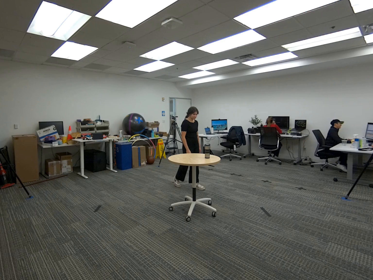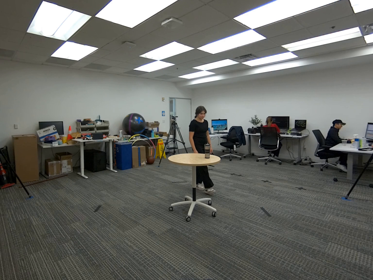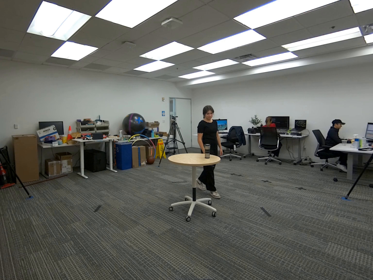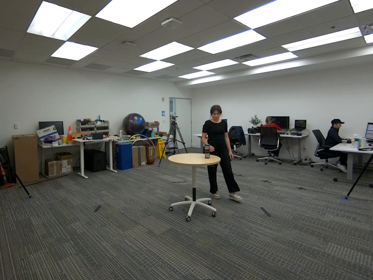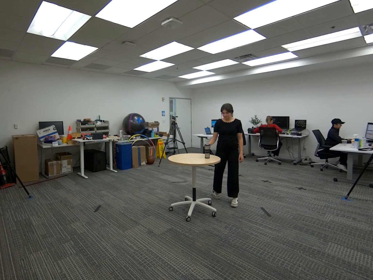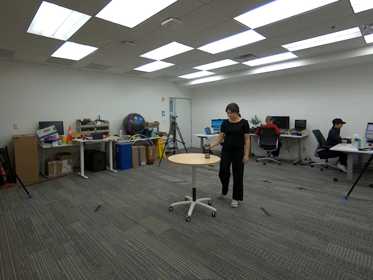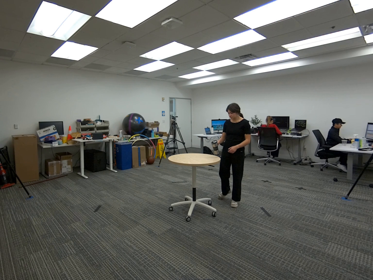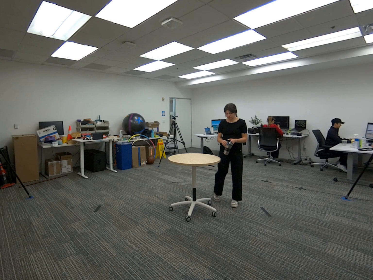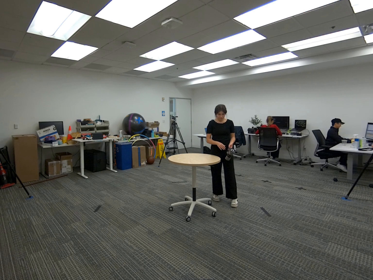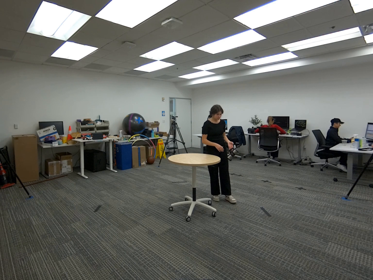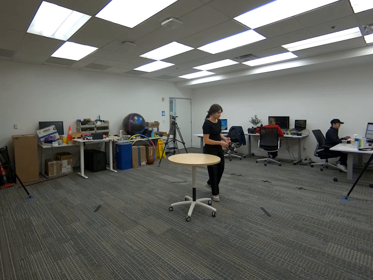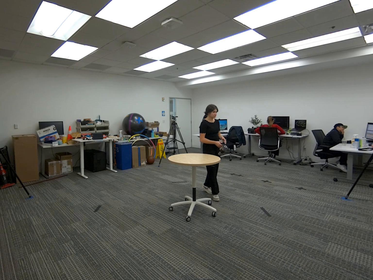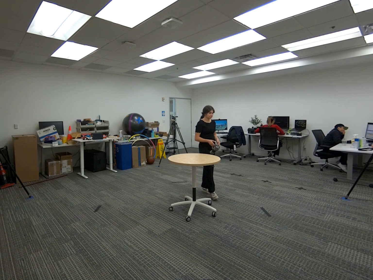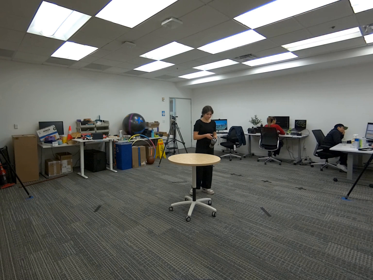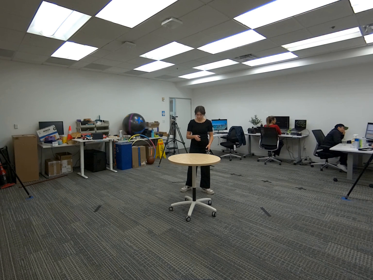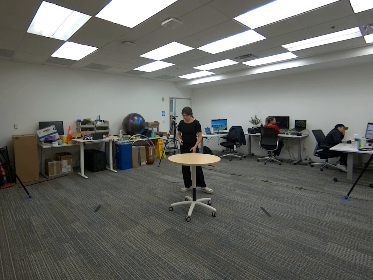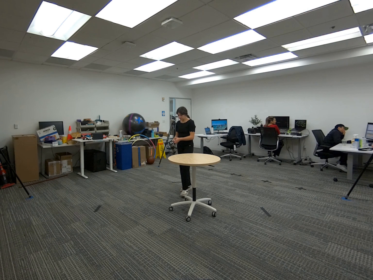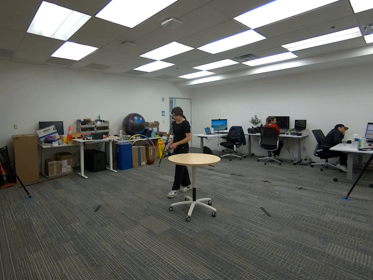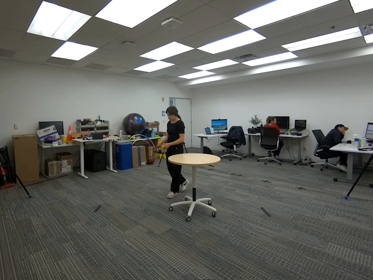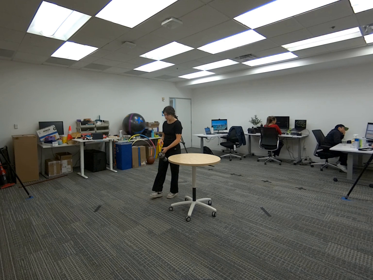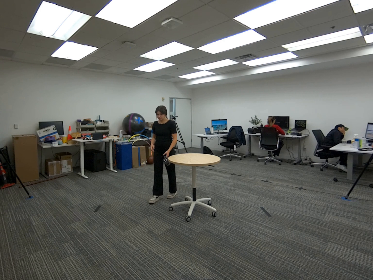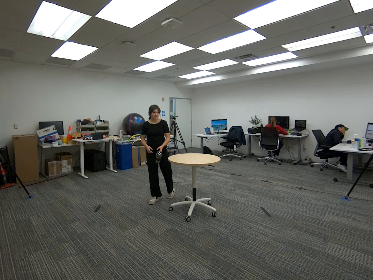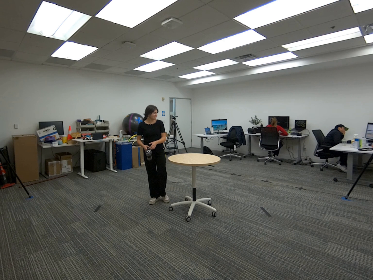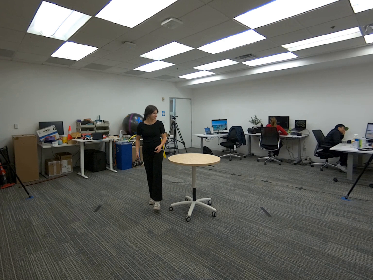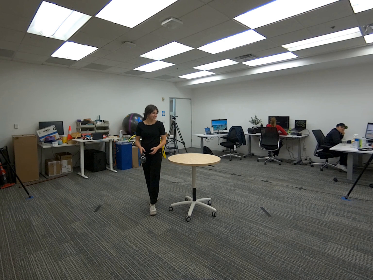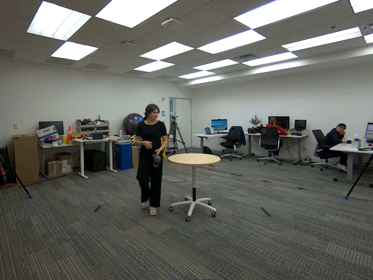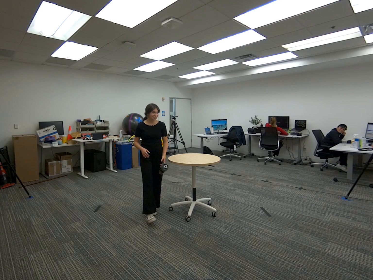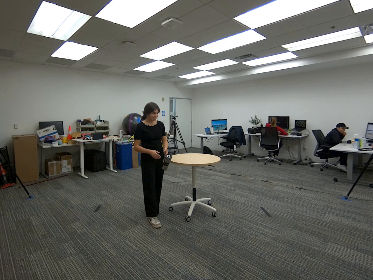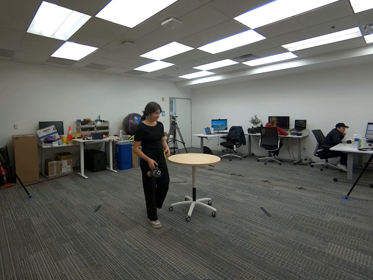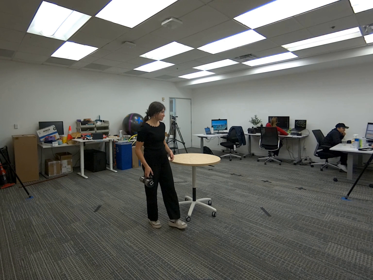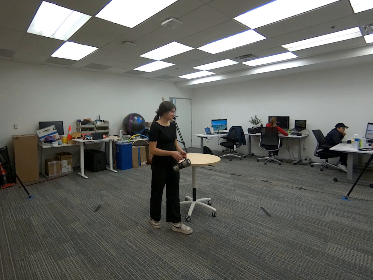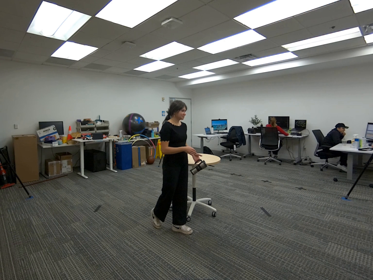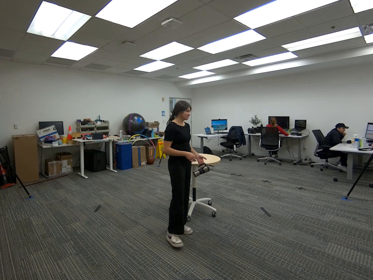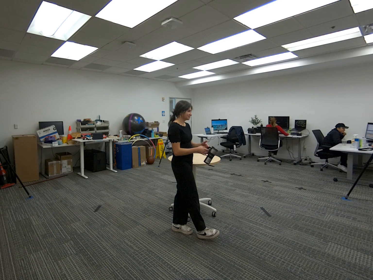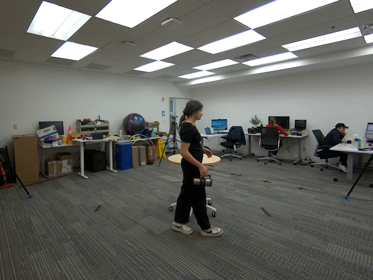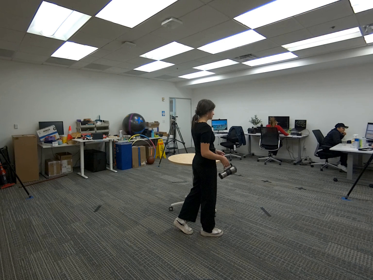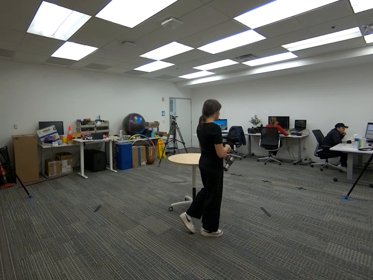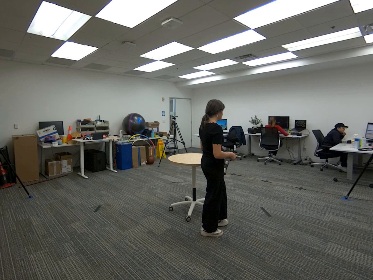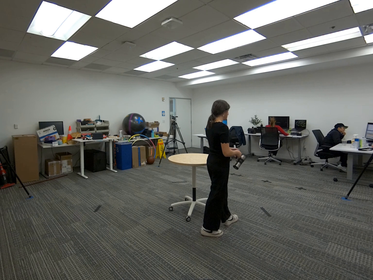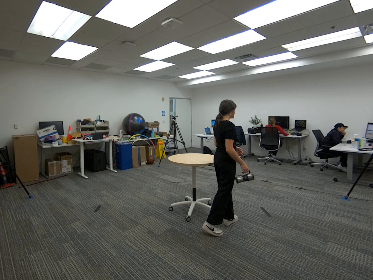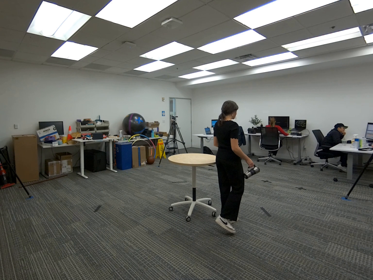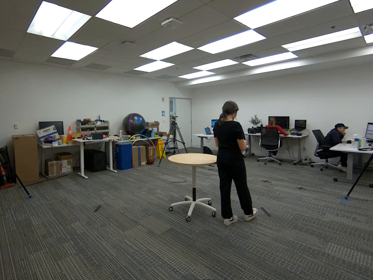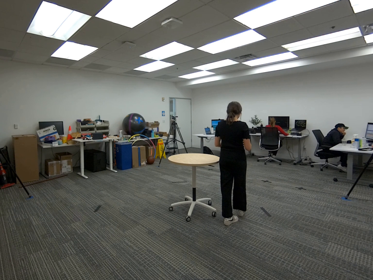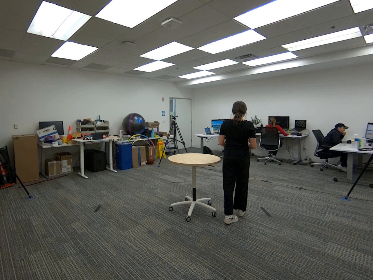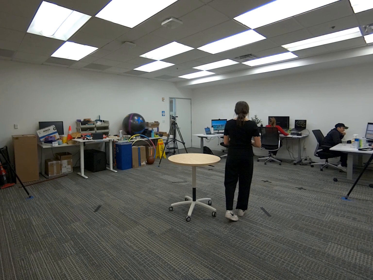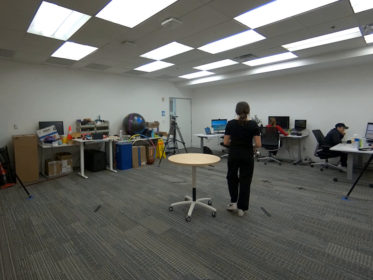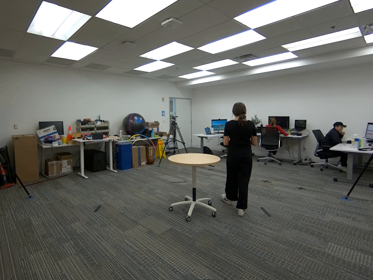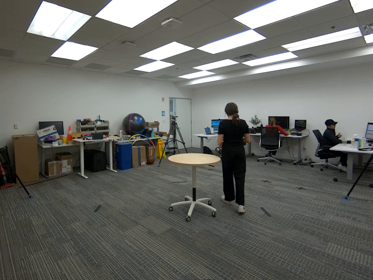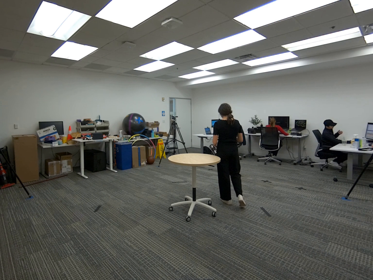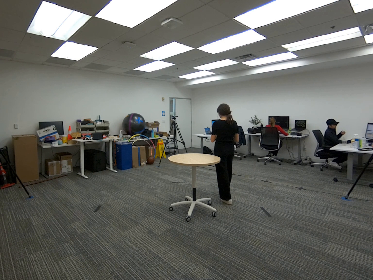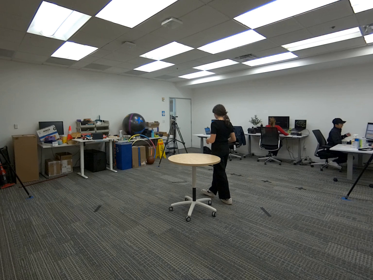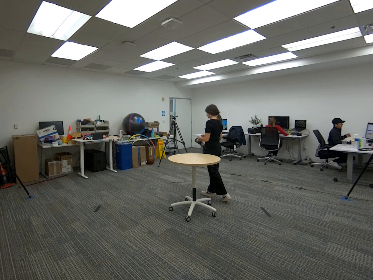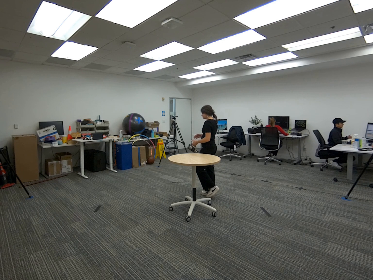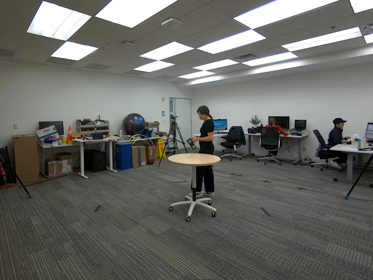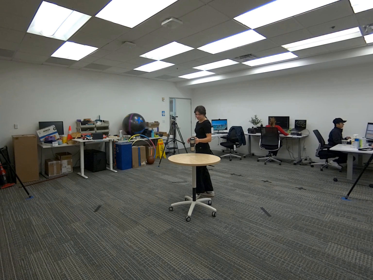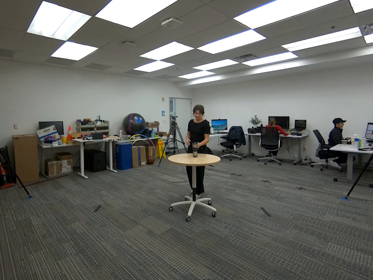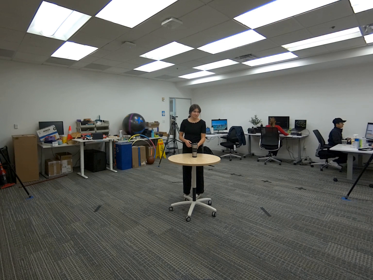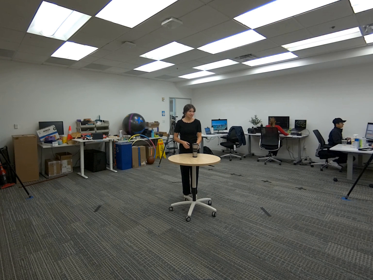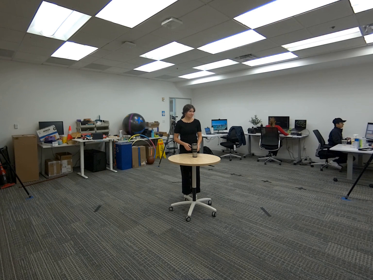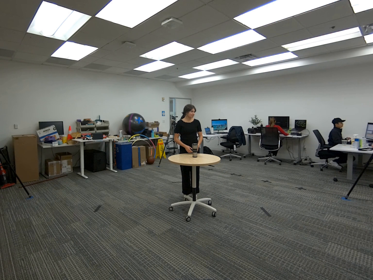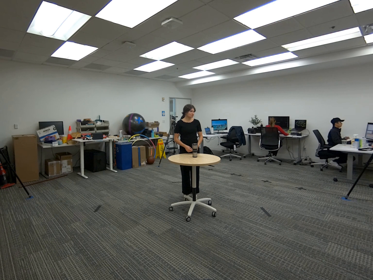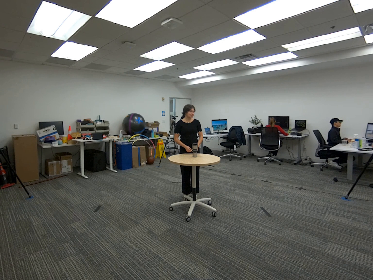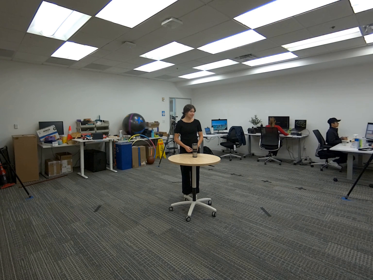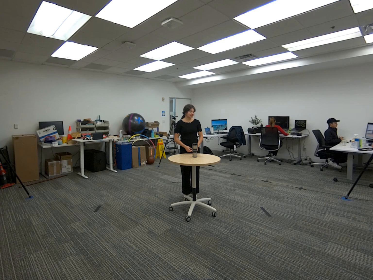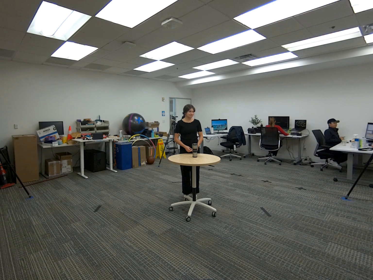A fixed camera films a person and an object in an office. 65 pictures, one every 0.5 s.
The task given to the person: Walk to the coffee mug on the round table, pick up the mug with your right hand and pass it to your left hand, and continue alternating it between your hands a few times, and when you are finished, place the mug back on the table.
